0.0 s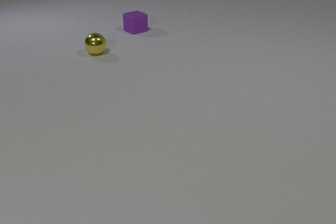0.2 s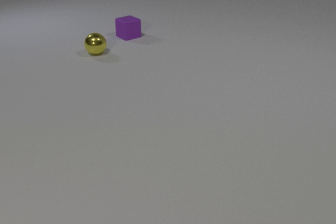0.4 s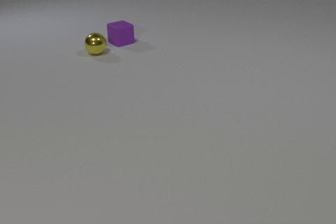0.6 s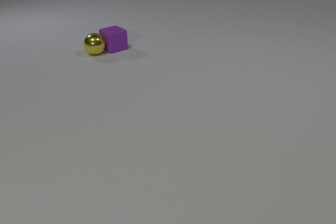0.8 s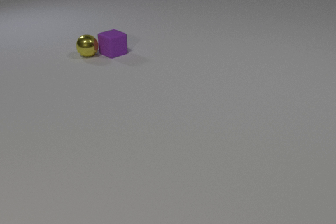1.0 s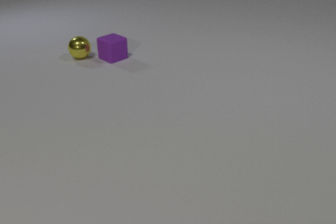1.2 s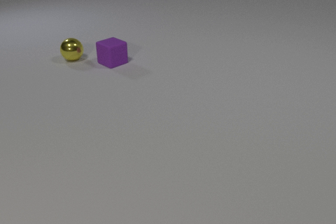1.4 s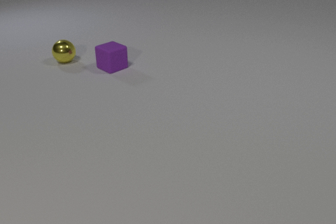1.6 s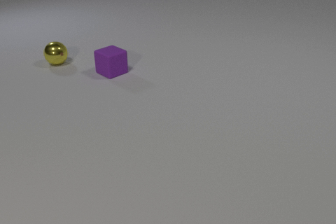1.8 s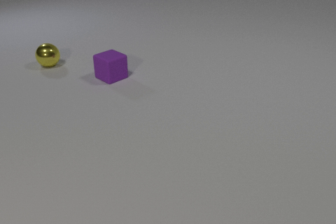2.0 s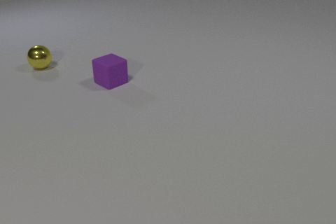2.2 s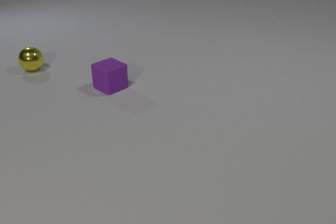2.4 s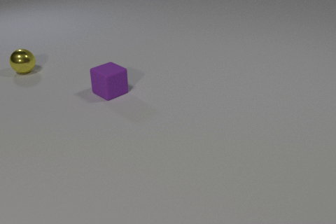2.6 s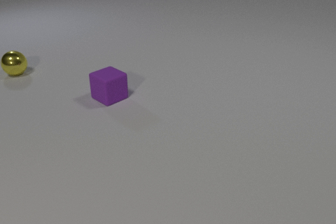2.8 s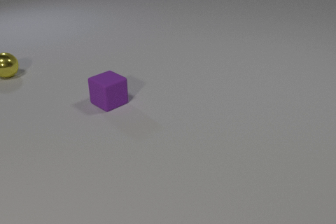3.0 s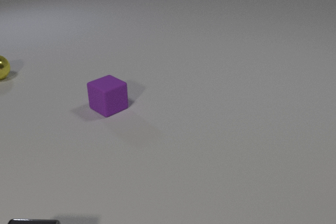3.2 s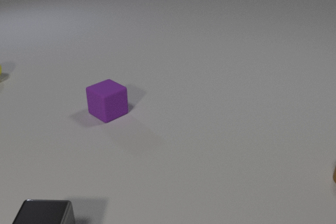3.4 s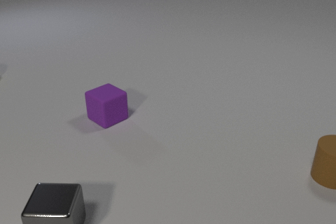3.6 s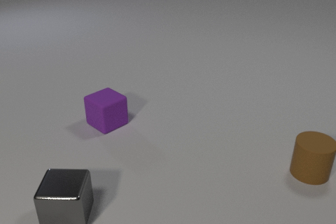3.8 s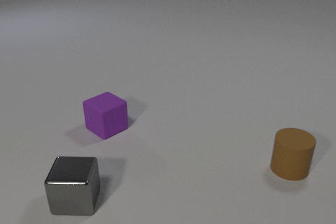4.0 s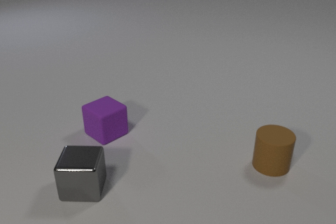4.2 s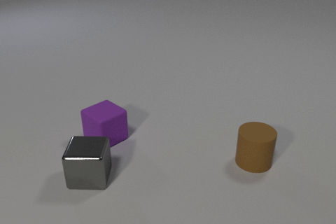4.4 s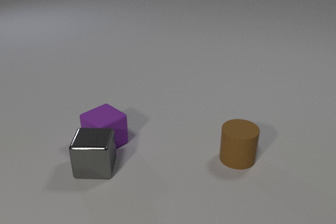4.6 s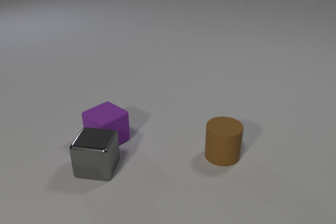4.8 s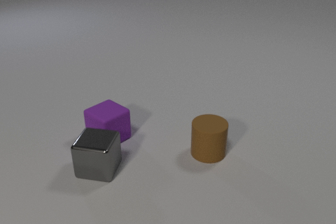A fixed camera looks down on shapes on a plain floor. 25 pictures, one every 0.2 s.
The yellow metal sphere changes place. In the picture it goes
to the left.
The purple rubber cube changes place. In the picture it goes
toward the camera.
0.0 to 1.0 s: The purple rubber cube slides toward the camera. The yellow metal sphere rolls to the left and toward the camera. The purple rubber cube and the yellow metal sphere collide.
1.0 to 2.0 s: The purple rubber cube slides toward the camera. The yellow metal sphere rolls to the left and toward the camera.
2.0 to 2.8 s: The purple rubber cube slides toward the camera. The yellow metal sphere rolls to the left.
2.8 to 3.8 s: The purple rubber cube slides toward the camera. The yellow metal sphere rolls to the left, leaves at the left edge. The gray metal cube comes in at the bottom edge, slides away from the camera and to the right. The brown rubber cylinder comes in at the right edge, slides to the left.
3.8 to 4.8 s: The purple rubber cube slides toward the camera. The gray metal cube slides away from the camera and to the right. The brown rubber cylinder slides to the left. The purple rubber cube and the gray metal cube collide.
What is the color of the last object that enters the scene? brown.
How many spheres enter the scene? 0.
What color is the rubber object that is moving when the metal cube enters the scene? purple.
